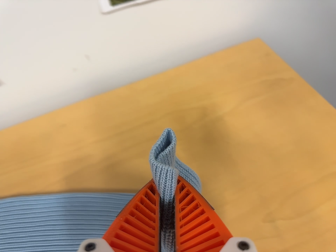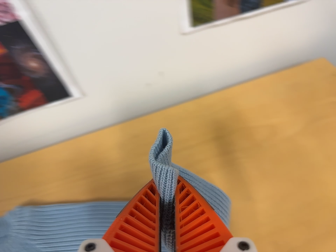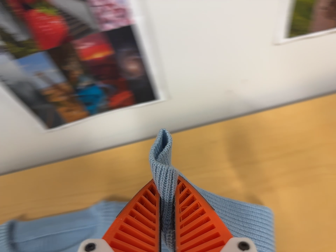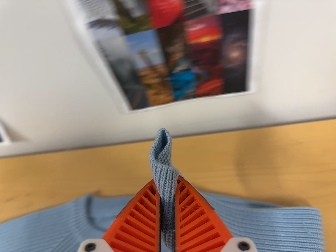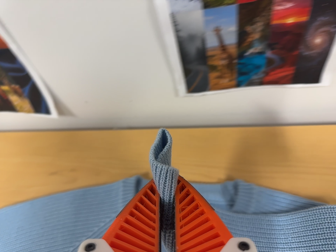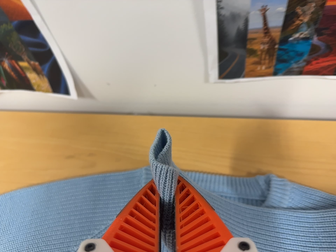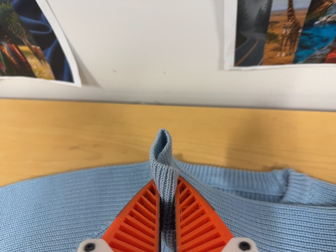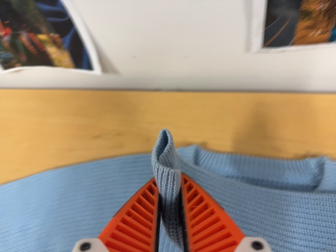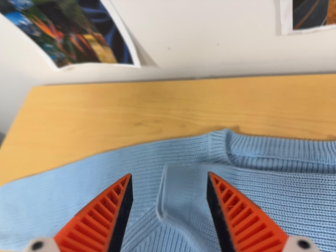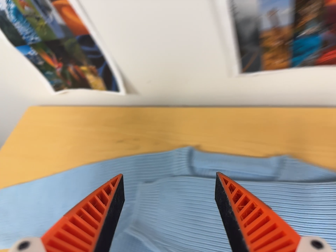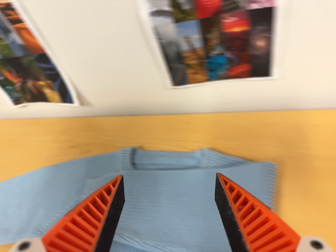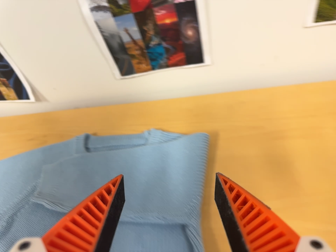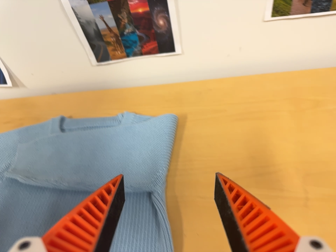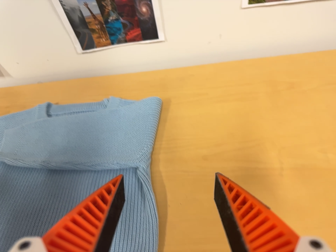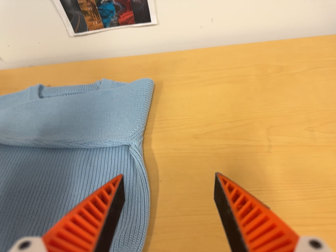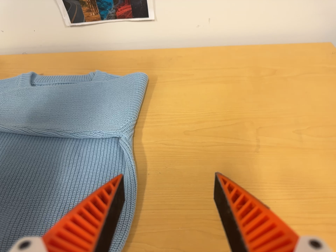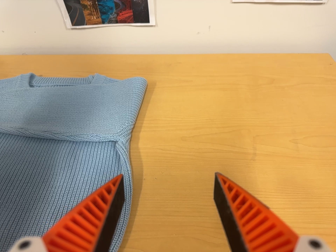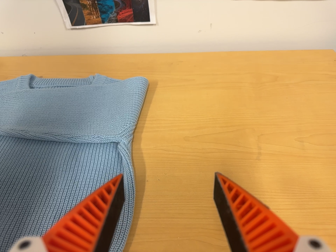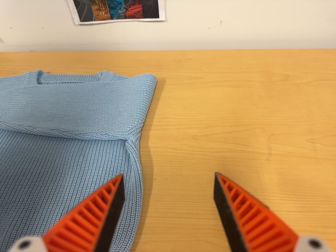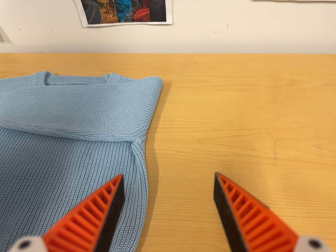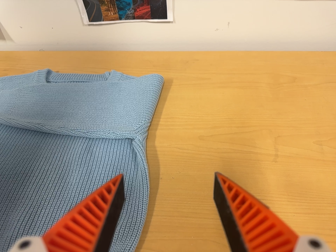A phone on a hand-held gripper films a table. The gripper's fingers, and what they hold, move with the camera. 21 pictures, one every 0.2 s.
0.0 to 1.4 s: The scene slides to the right, as the camera pans about 25 degrees to its left. It travels to its left, about 36 cm, so close, fixed things drift to the right. Its aim tips toward the bottom of its view by about 10 degrees, and the scene shifts upward. It rolls about its line of sight by about 20 degrees, and the scene rotates clockwise.
1.4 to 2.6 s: The scene slides to the left, as the camera pans about 10 degrees to its right. It travels backward, toward the bottom of its view and to its right, about 40 cm, so what stands in front gets smaller. Its aim tips toward the top of its view by about 10 degrees.
2.6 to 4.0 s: The camera shifts only a little, or ends up much as it began.
The film runs forward here.
